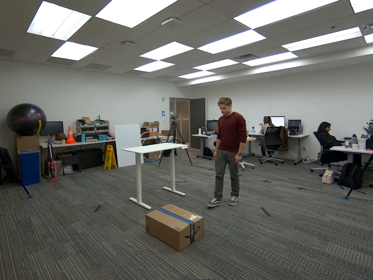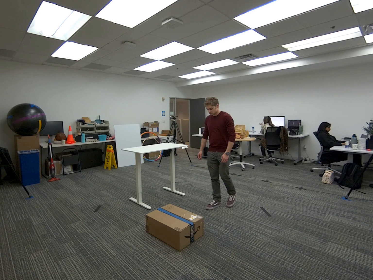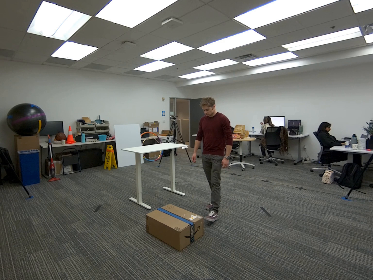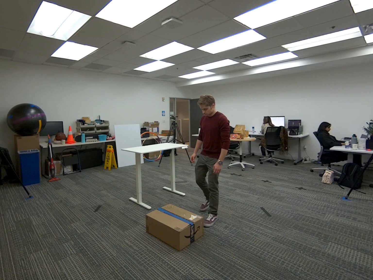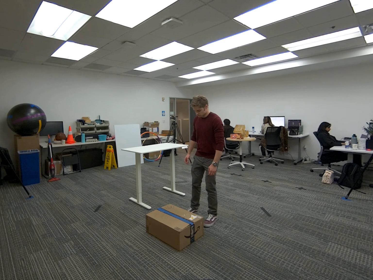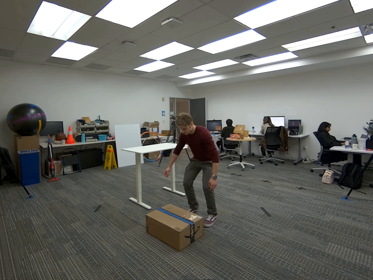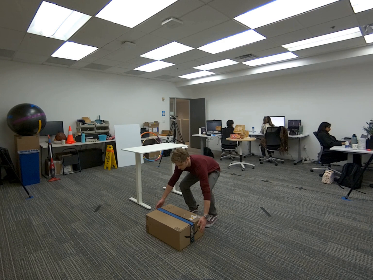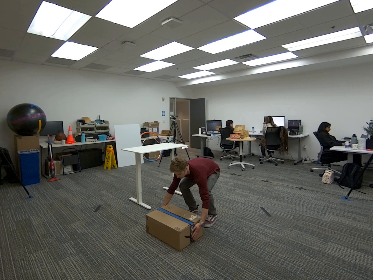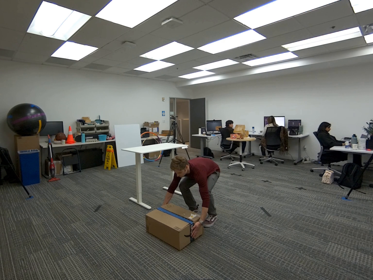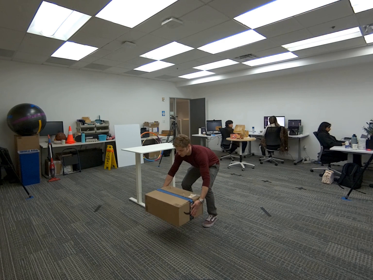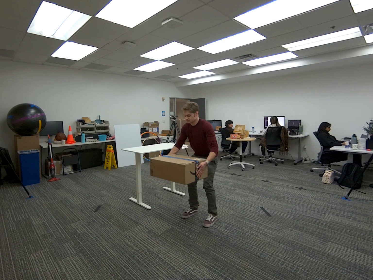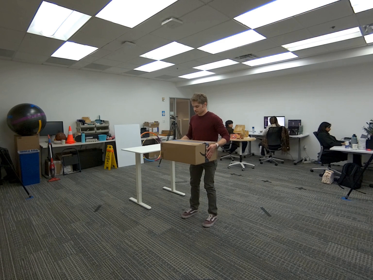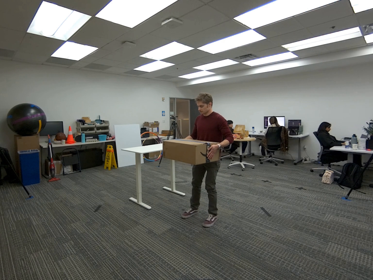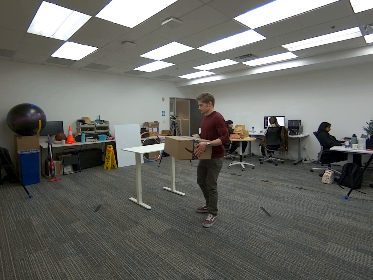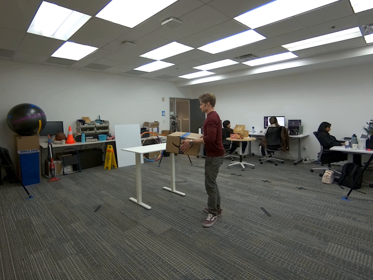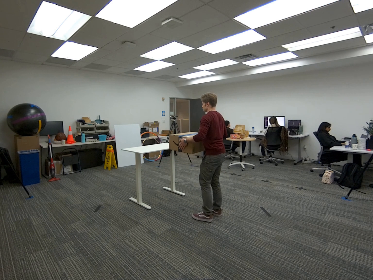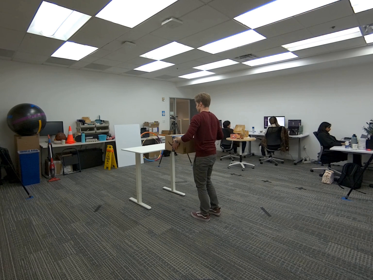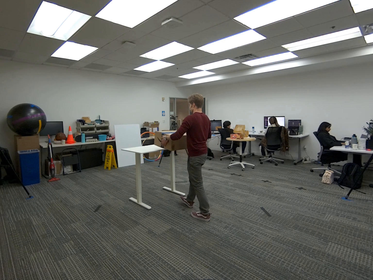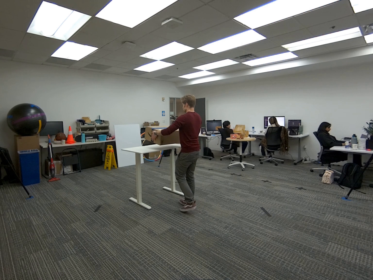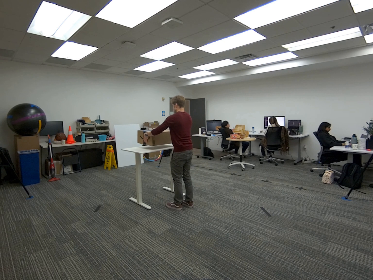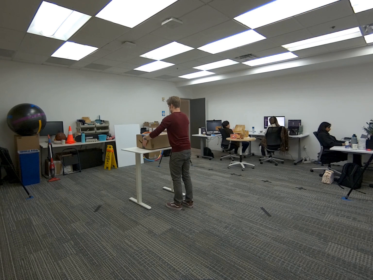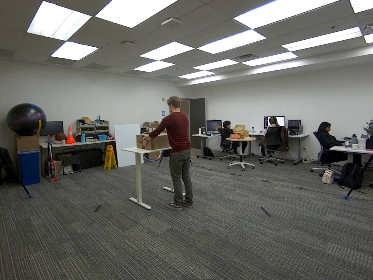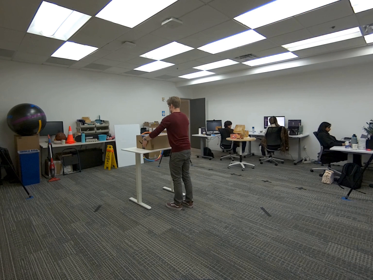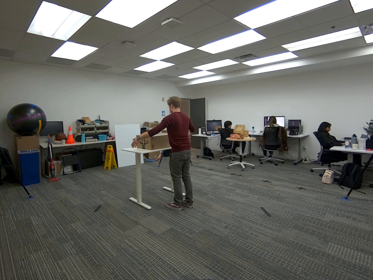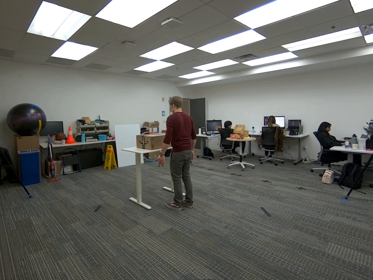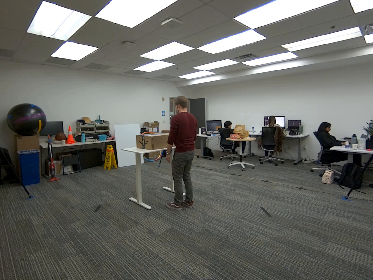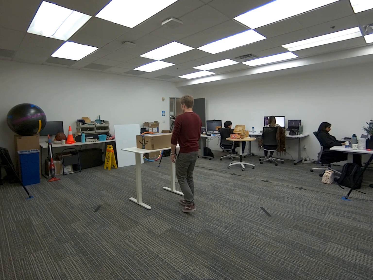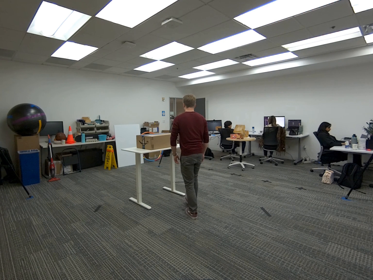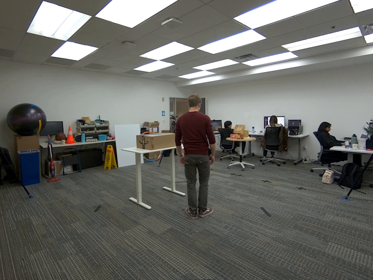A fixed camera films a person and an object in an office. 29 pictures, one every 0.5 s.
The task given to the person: Pick up the big brown cardboard box from the ground and place it on top of the white desk.
